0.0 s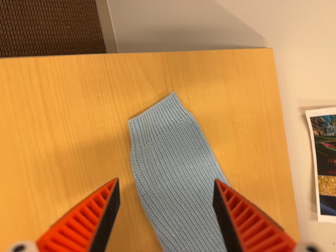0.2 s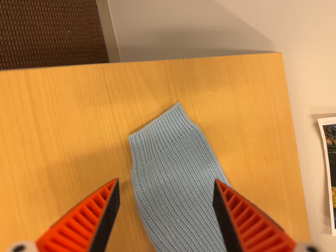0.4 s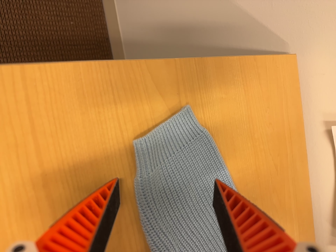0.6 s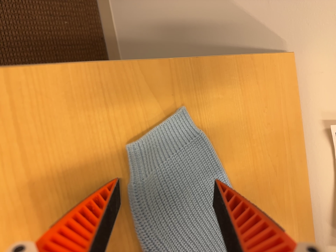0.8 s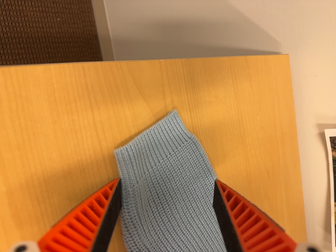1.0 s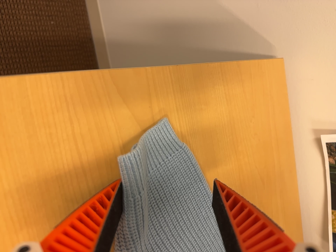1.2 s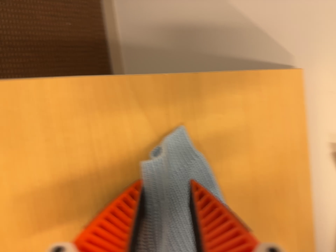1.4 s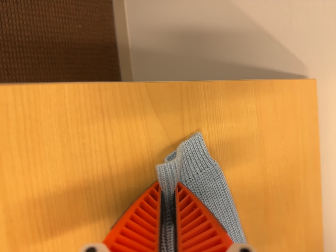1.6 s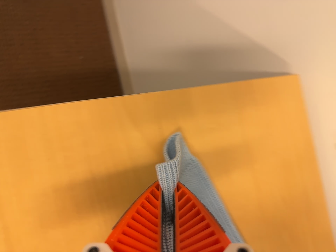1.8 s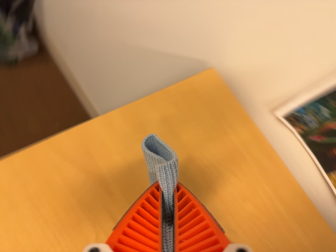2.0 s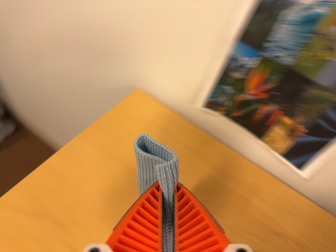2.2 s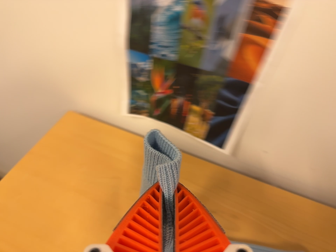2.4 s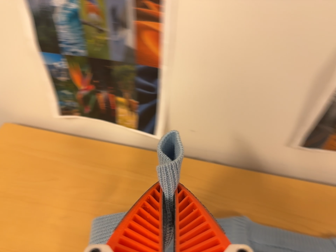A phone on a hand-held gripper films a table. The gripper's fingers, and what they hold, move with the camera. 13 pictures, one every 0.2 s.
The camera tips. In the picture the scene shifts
downward.
The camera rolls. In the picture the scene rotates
counterclockwise.
0.0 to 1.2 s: The camera travels forward and toward the top of its view, about 9 cm, so what stands in front looms larger.
1.2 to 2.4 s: The camera travels to its right, about 50 cm, so close, fixed things drift to the left. Its aim tips toward the top of its view by about 25 degrees. It rolls about its line of sight by about 70 degrees, and the scene rotates counterclockwise.
The film runs forward here.
